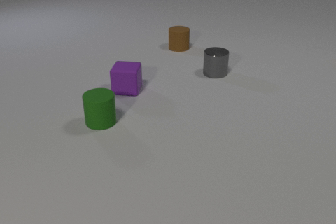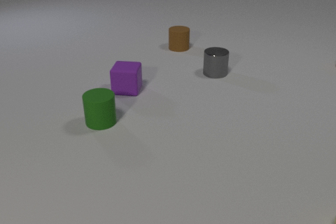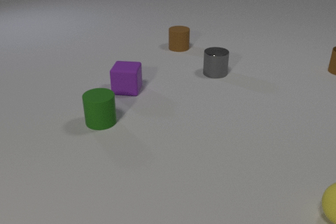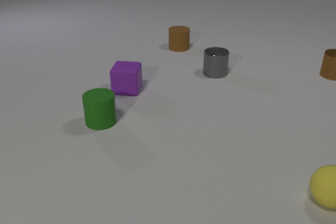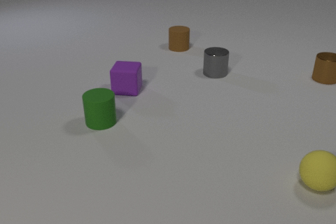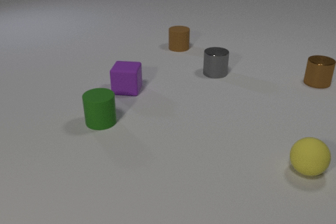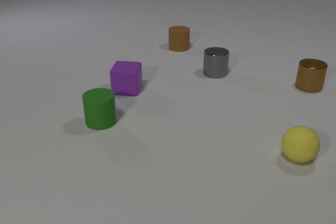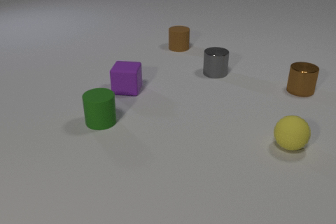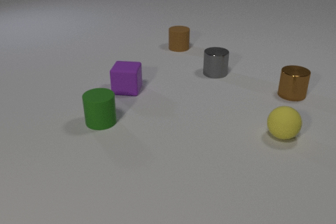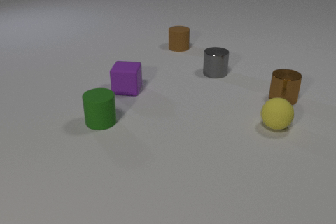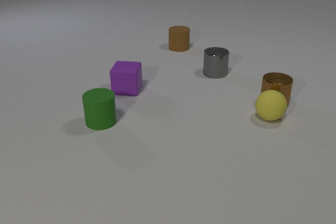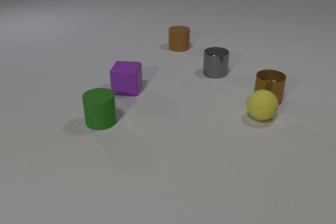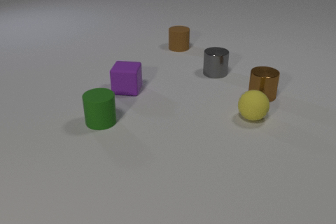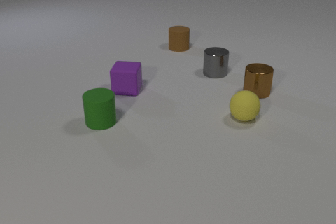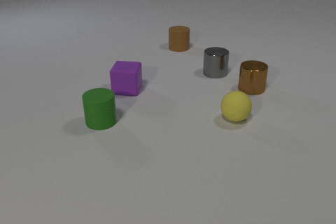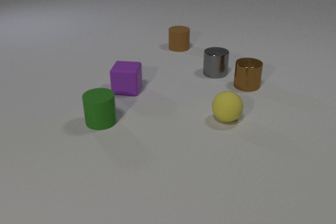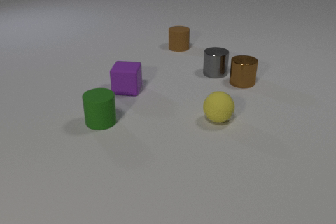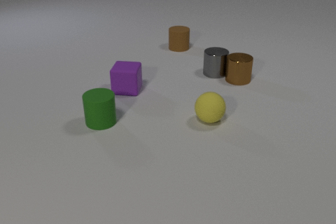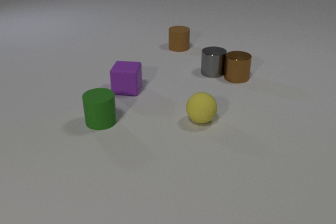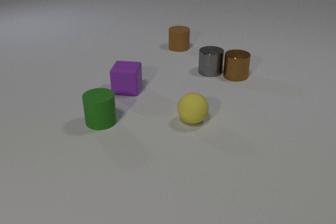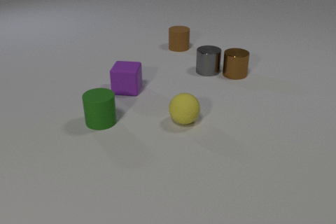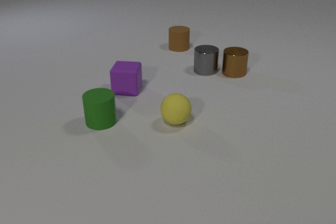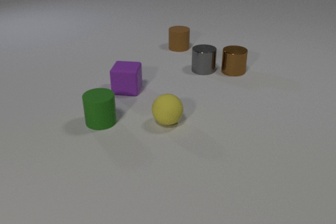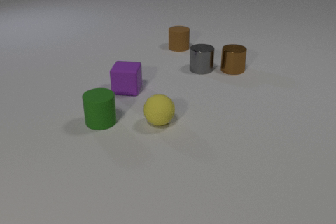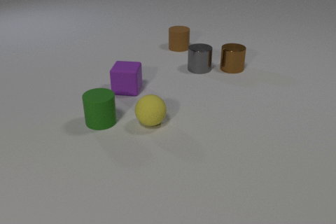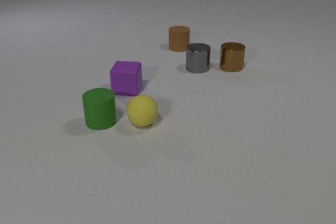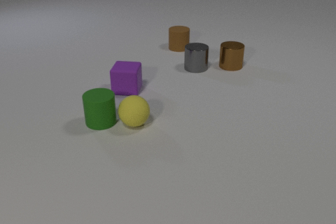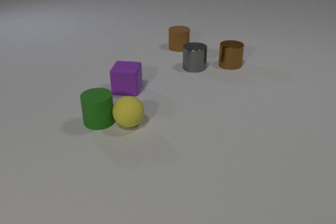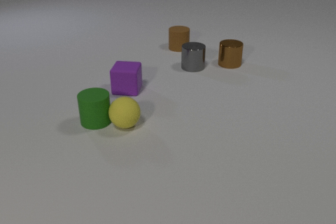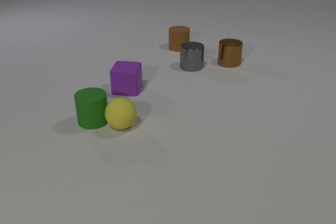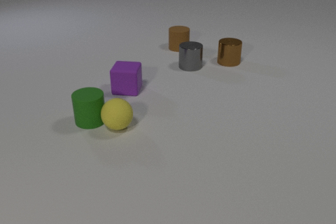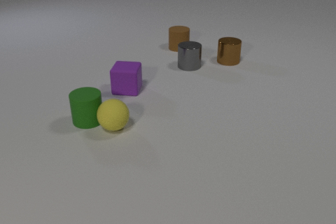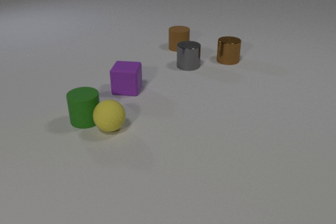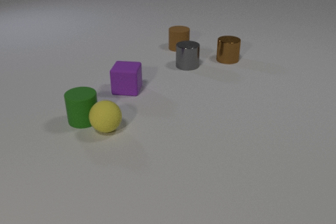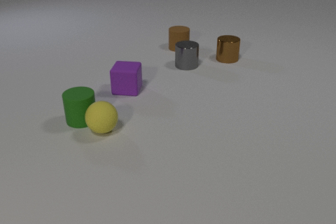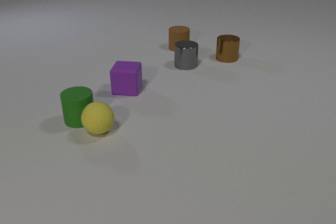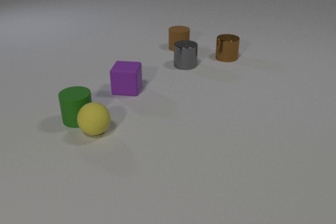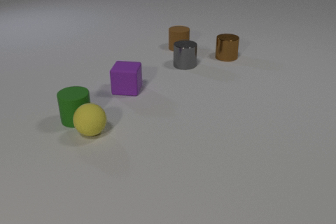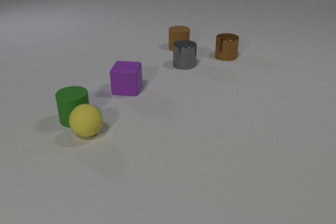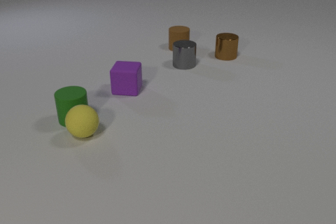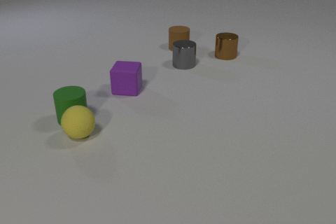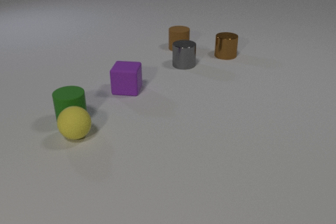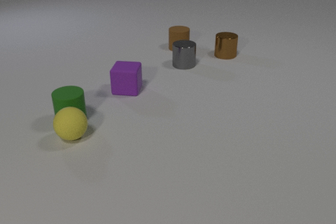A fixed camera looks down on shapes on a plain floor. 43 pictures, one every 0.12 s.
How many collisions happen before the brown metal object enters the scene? 0.
What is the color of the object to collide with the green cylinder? yellow.
What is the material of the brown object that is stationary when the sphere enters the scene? rubber.
0.00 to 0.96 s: The brown metal cylinder comes in at the right edge, slides toward the camera and to the left. The yellow rubber sphere comes in at the right edge, rolls away from the camera and to the left.
0.96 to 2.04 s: The brown metal cylinder slides to the left. The yellow rubber sphere rolls to the left. The brown metal cylinder and the yellow rubber sphere collide.
2.04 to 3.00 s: The brown metal cylinder slides away from the camera. The yellow rubber sphere rolls to the left. The gray metal cylinder slides to the left and away from the camera. The brown metal cylinder and the gray metal cylinder collide.
3.00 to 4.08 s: The brown metal cylinder slides away from the camera. The yellow rubber sphere rolls to the left. The gray metal cylinder slides to the left and away from the camera. The green rubber cylinder slides to the left. The yellow rubber sphere and the green rubber cylinder collide.
4.08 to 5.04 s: The brown metal cylinder slides away from the camera. The yellow rubber sphere rolls to the left. The green rubber cylinder slides to the left.
